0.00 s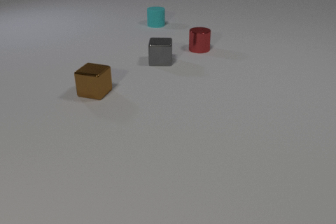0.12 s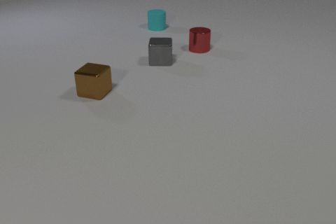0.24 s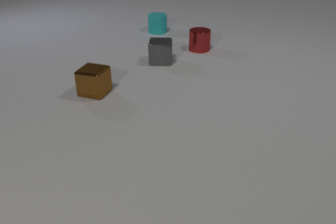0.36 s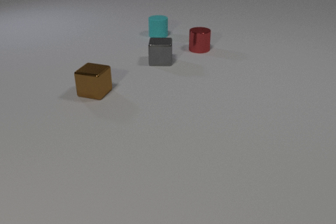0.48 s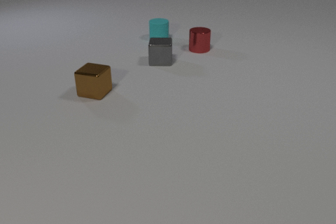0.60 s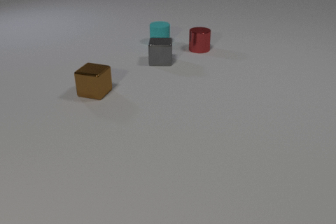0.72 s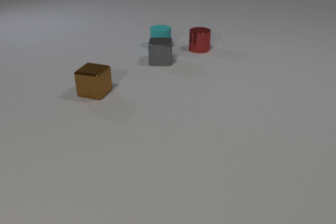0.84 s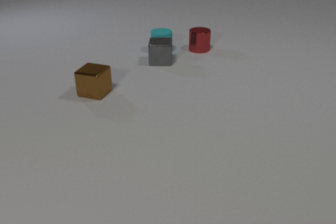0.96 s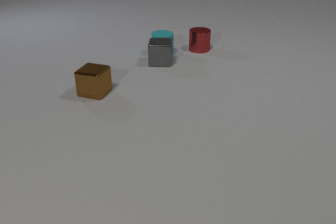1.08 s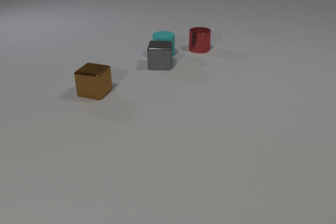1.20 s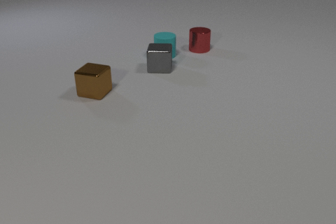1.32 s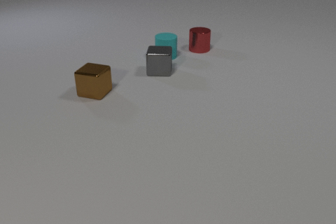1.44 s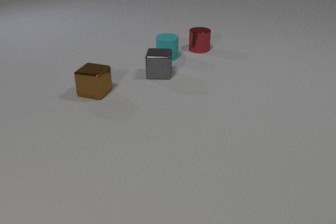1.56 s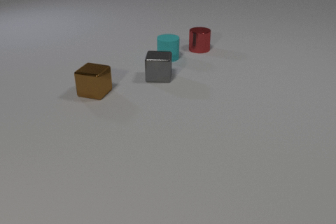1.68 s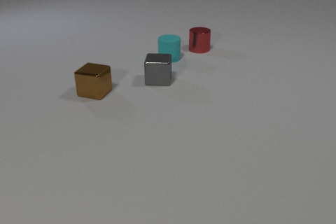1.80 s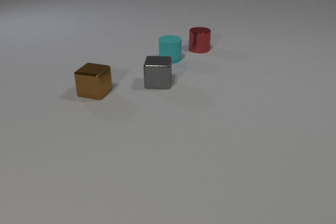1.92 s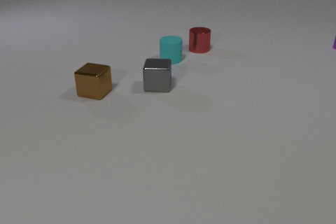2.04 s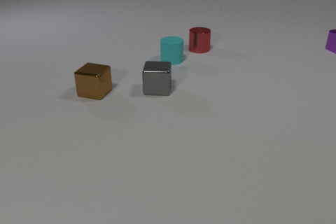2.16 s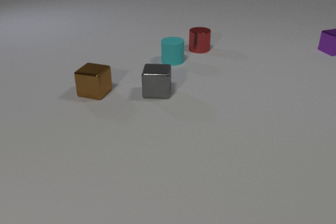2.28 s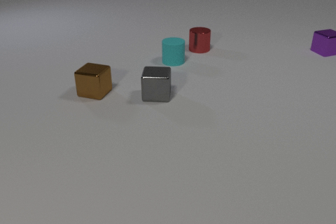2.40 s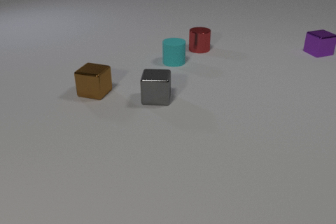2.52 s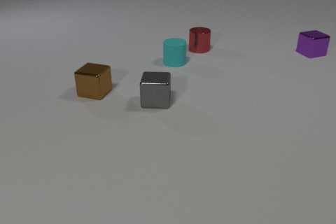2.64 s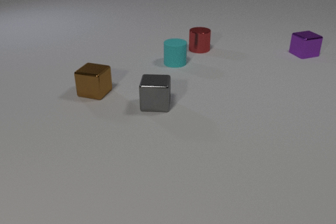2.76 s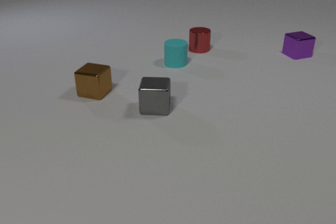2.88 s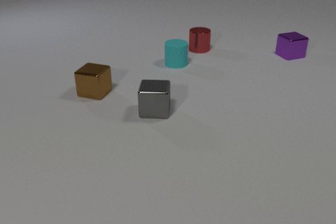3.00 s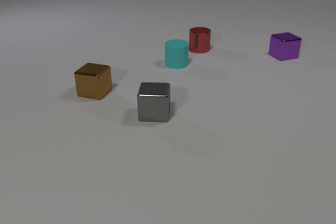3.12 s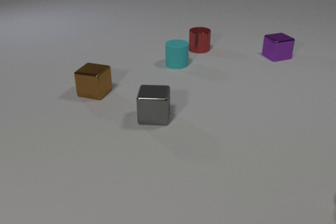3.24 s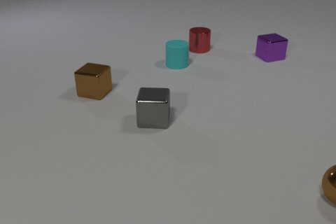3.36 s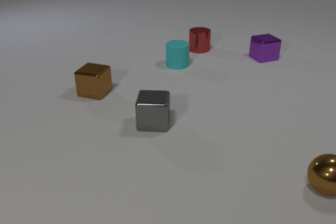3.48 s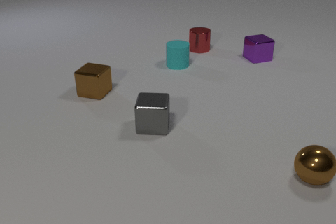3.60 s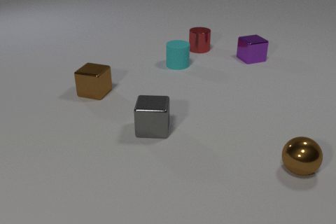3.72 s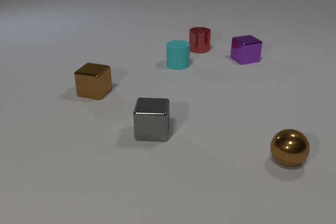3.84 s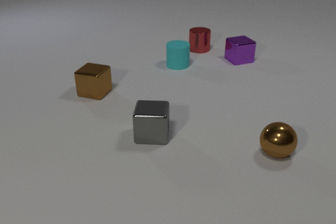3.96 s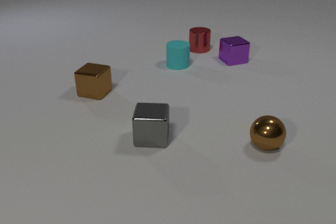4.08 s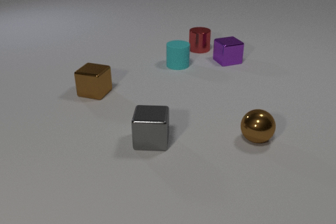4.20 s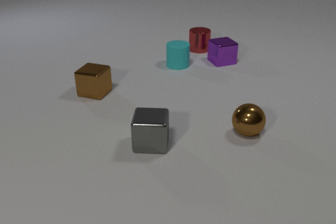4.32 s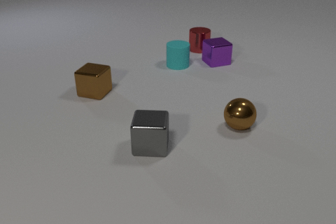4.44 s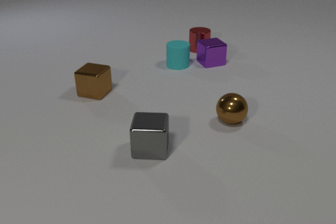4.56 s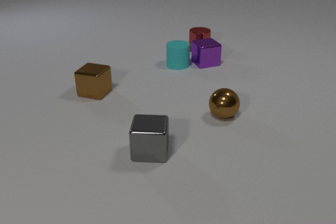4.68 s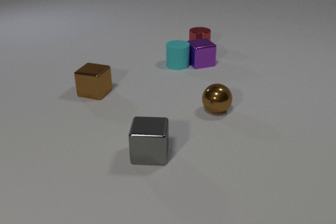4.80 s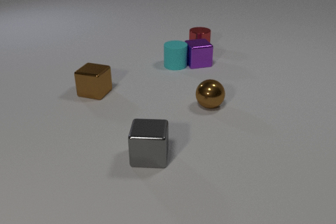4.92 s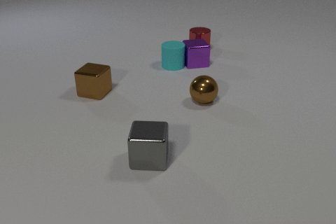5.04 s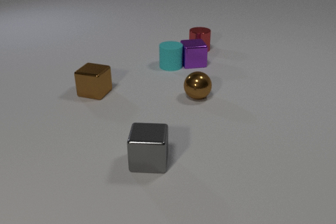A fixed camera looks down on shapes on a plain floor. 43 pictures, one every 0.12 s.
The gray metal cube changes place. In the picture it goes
toward the camera.
The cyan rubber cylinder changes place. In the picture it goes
toward the camera.
0.00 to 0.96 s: The cyan rubber cylinder slides toward the camera. The cyan rubber cylinder and the gray metal cube collide.
0.96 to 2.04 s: The cyan rubber cylinder slides toward the camera and to the right. The gray metal cube slides toward the camera. The purple metal cube comes in at the right edge, slides to the left and toward the camera.
2.04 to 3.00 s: The cyan rubber cylinder slides toward the camera and to the right. The gray metal cube slides toward the camera. The purple metal cube slides to the left and toward the camera.
3.00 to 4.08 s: The gray metal cube slides toward the camera. The purple metal cube slides to the left and toward the camera. The brown metal sphere comes in at the right edge, rolls to the left and away from the camera.
4.08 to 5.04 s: The cyan rubber cylinder slides to the left. The gray metal cube slides toward the camera. The purple metal cube slides to the left. The brown metal sphere rolls away from the camera and to the left. The cyan rubber cylinder and the purple metal cube collide.
How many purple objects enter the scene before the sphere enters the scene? 1.
What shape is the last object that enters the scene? sphere.
What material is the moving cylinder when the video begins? rubber.
